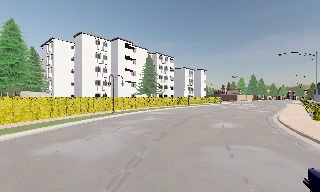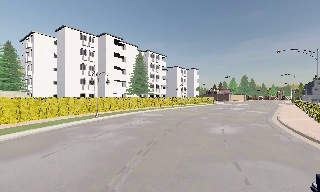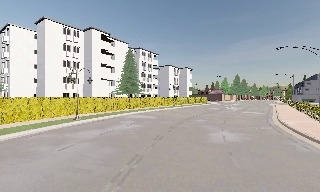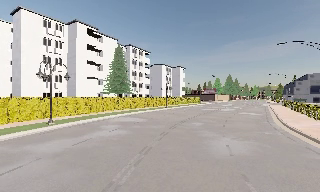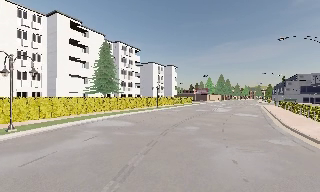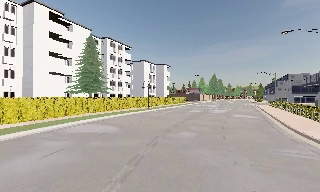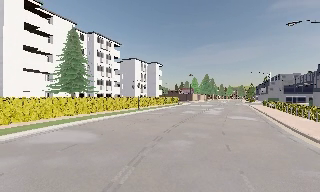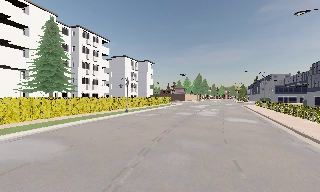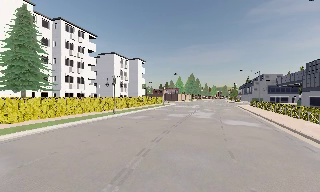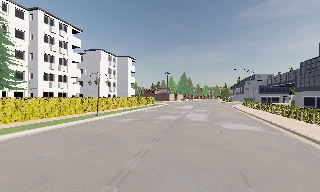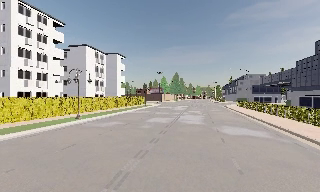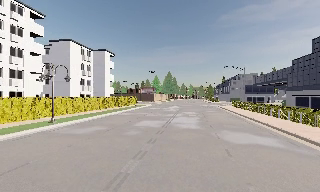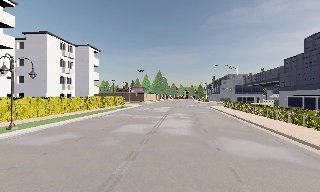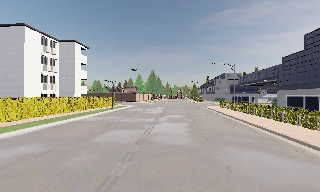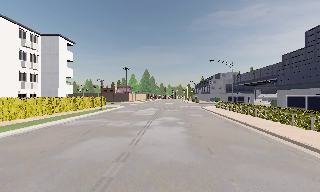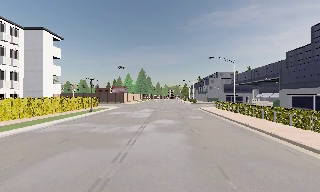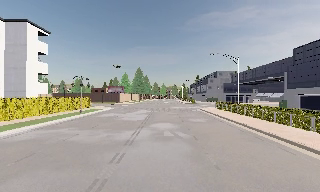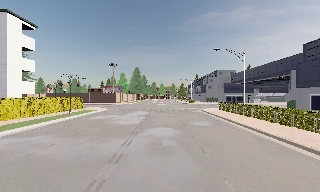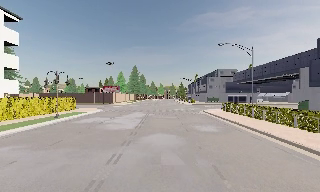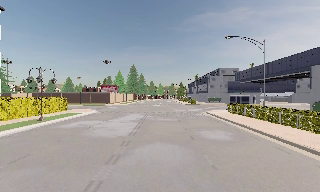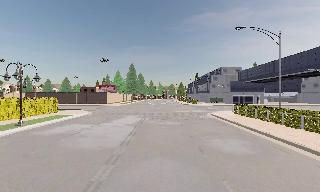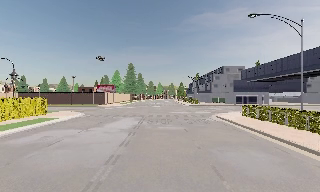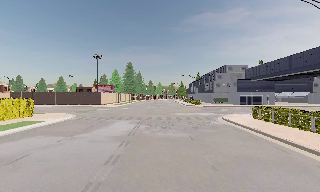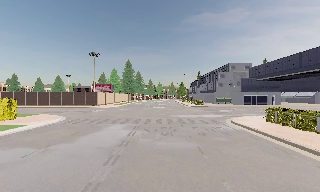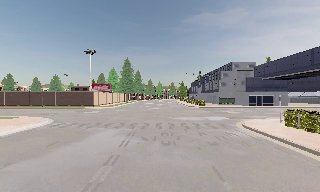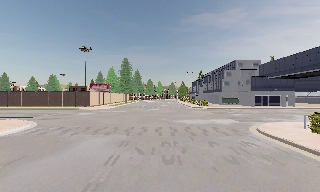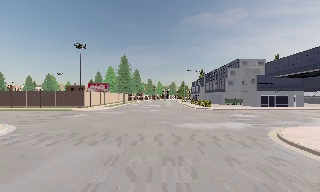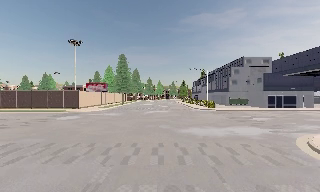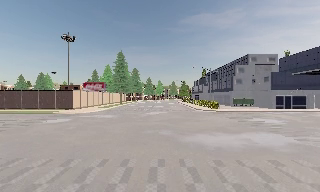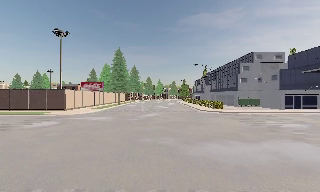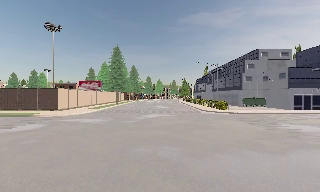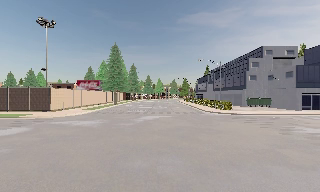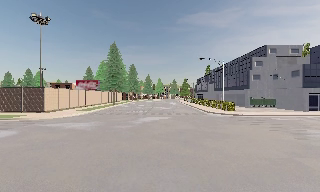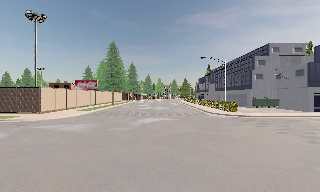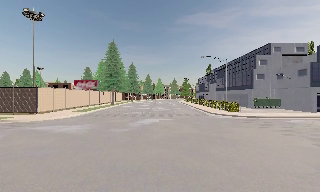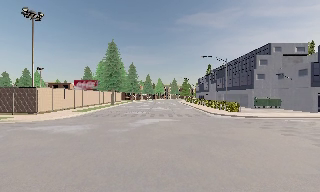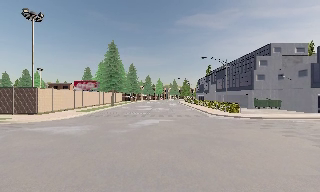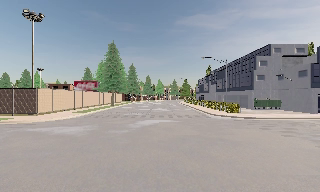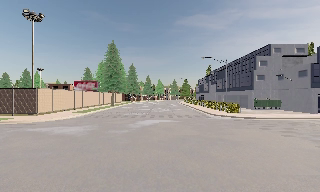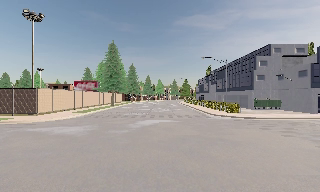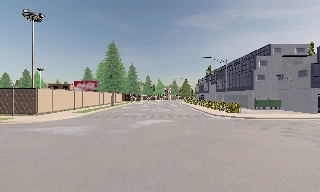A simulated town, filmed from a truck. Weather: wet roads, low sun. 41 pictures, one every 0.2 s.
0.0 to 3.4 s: The scene slides to the left, as the camera pans about 40 degrees to its right. It travels forward, about 35 m.
3.4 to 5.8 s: The camera travels forward, about 25 m, so what stands in front looms larger.
5.8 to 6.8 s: The camera travels forward, about 5 m, so what stands in front looms larger. It loses speed.
6.8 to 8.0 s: The camera keeps its place and its aim.
The film runs forward here.
